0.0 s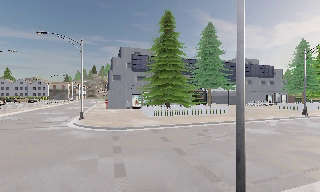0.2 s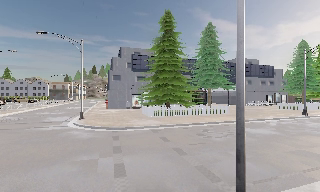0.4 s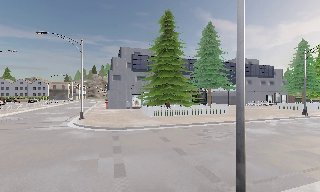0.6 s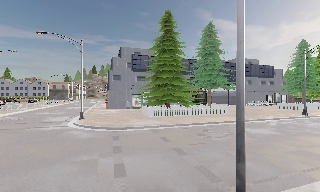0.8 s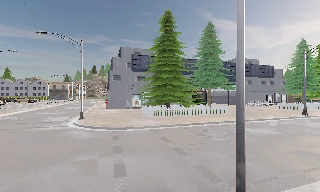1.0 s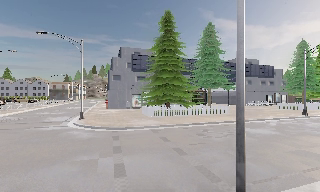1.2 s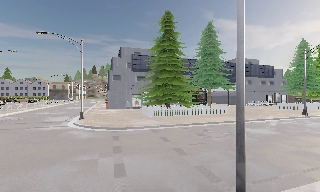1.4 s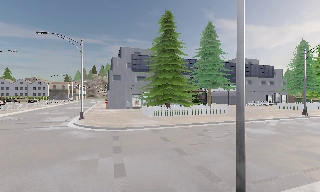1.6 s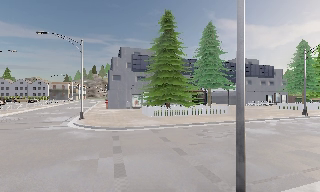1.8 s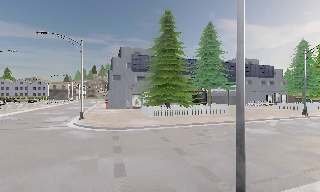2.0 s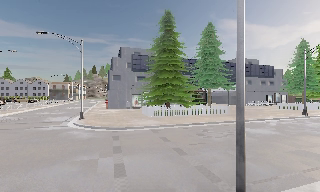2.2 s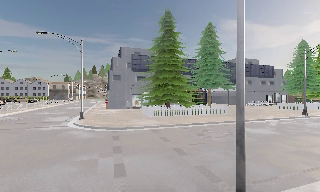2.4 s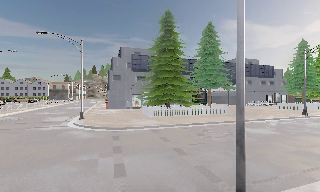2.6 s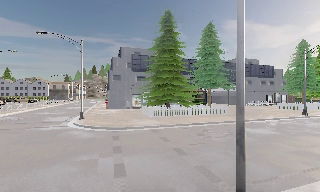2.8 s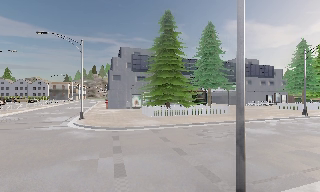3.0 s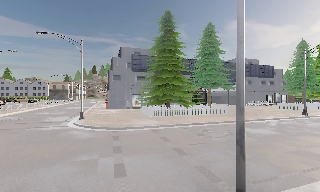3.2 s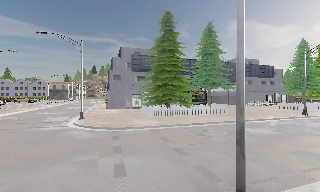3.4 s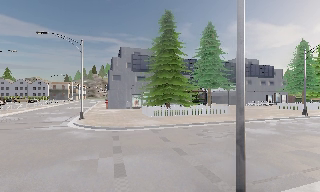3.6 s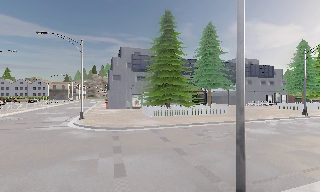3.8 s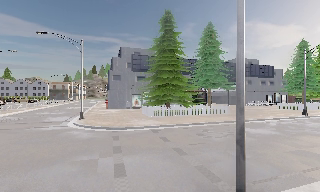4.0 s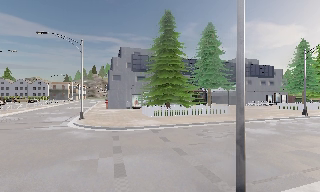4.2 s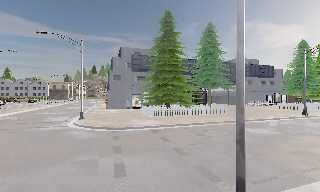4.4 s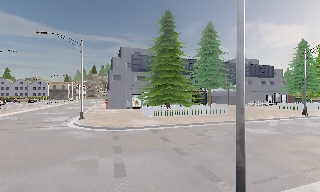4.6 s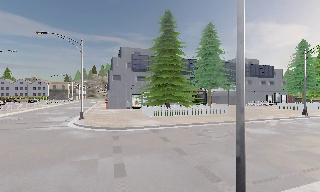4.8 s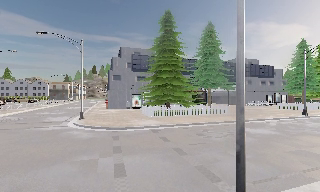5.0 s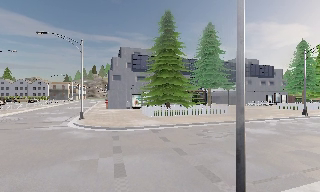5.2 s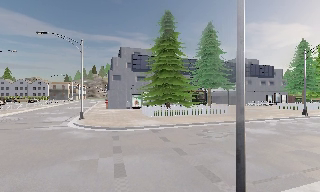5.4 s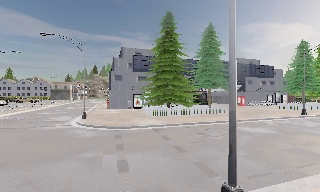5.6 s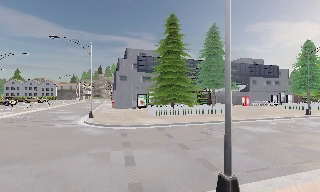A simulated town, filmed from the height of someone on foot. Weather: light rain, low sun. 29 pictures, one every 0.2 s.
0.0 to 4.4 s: The camera keeps its place and its aim.
4.4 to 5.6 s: The camera travels backward, about 0.5 m, so what stands in front gets smaller. It gains speed.
The film runs backward here.
